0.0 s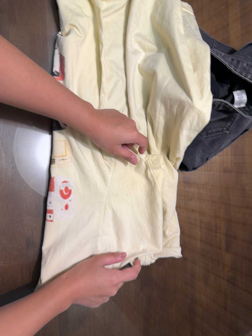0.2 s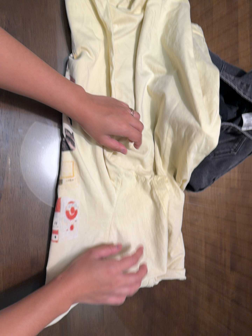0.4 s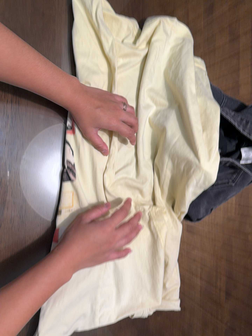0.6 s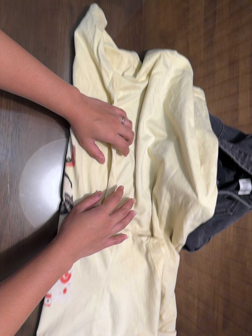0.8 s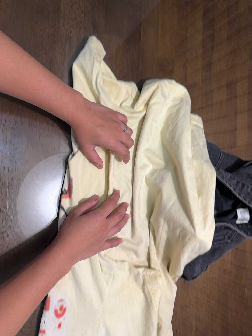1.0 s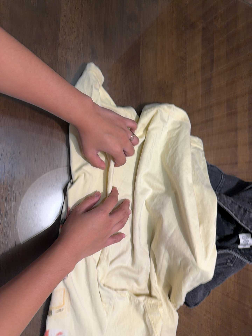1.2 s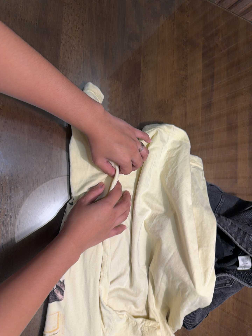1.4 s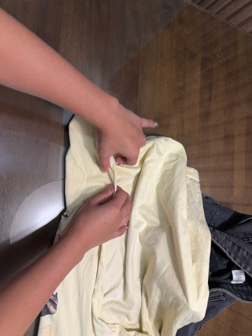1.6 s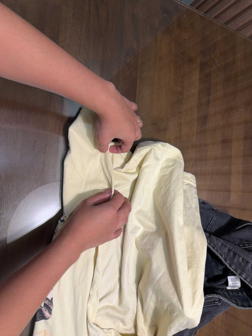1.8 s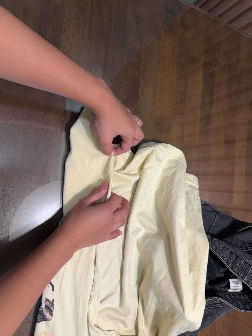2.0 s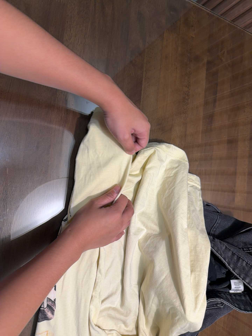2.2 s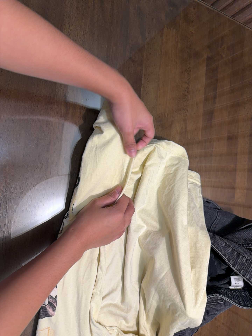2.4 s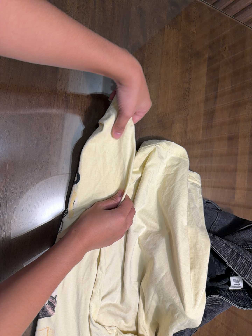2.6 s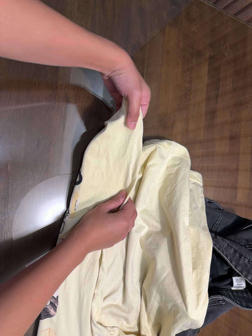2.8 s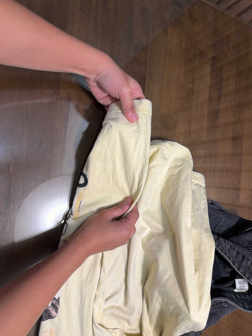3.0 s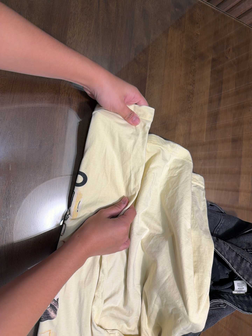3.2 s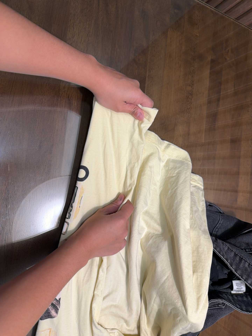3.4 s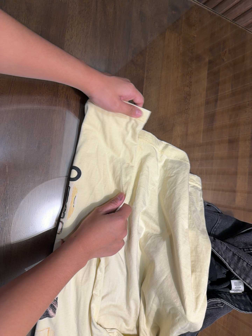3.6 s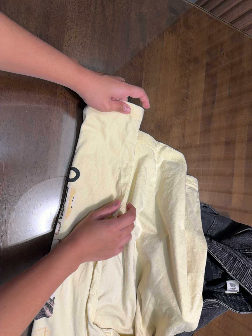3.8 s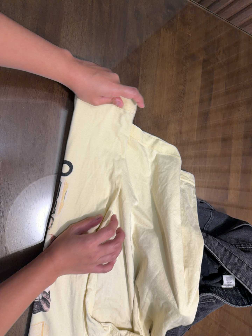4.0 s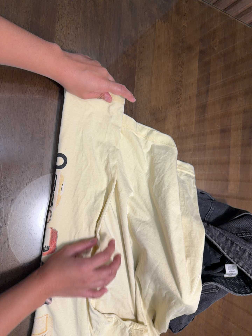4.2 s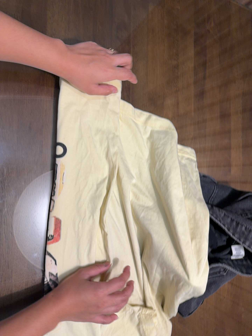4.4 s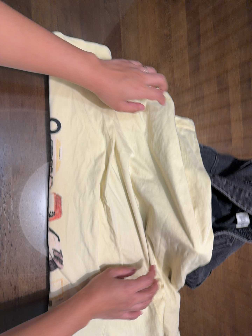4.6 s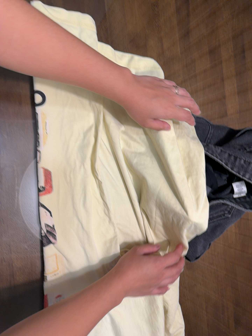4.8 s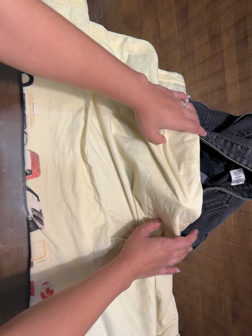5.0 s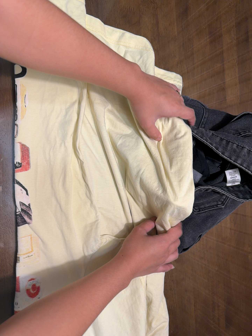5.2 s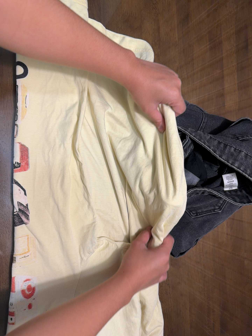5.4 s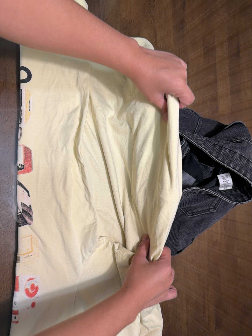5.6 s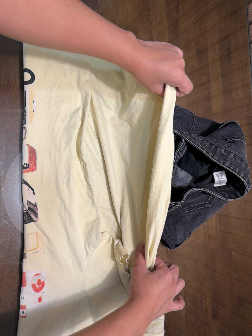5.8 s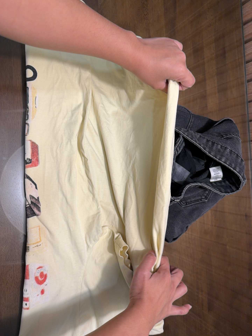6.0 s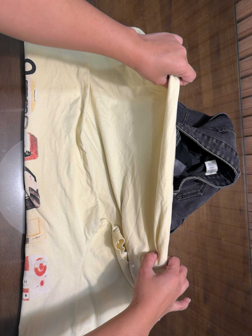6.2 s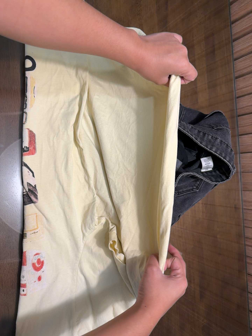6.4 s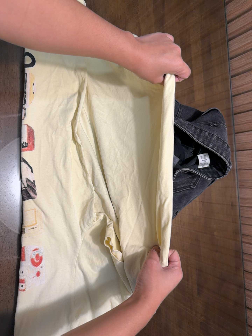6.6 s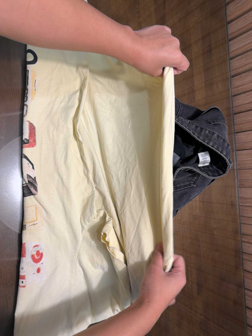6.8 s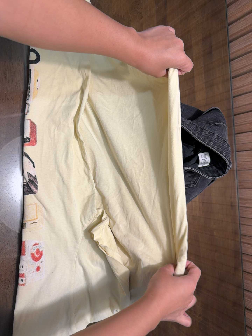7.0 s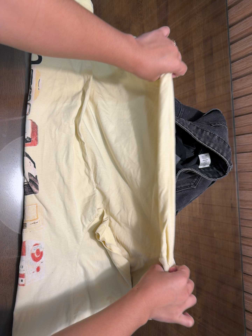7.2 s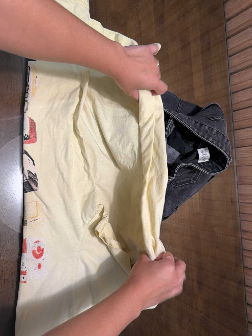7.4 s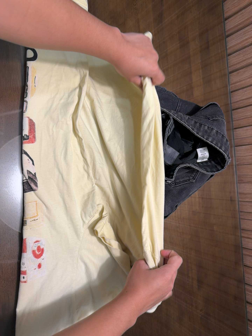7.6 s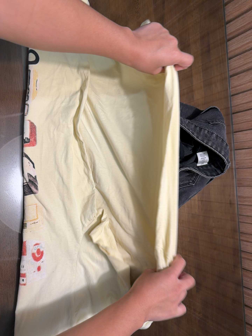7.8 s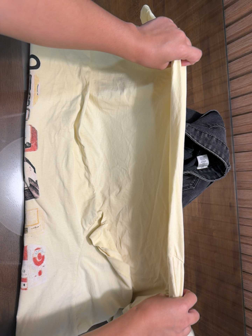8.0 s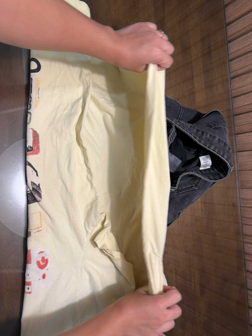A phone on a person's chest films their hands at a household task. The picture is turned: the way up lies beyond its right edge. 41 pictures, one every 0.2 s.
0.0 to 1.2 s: The camera travels toward the top of its view, about 24 cm, so close, fixed things drift downward. Its aim tips toward the top of its view by about 10 degrees, and the scene shifts downward.
1.2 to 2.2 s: The camera shifts only a little, or ends up much as it began.
2.2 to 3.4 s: The camera keeps its place and its aim.
3.4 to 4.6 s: The camera travels toward the bottom of its view, about 12 cm, so close, fixed things drift upward. It rolls about its line of sight by about 10 degrees, and the scene rotates counterclockwise.
4.6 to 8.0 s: The camera travels toward the bottom of its view, about 9 cm, so close, fixed things drift upward.
The film runs forward here.
